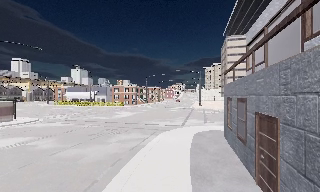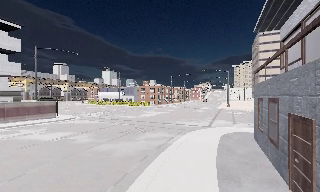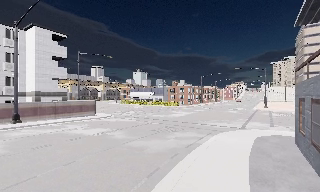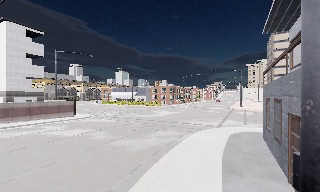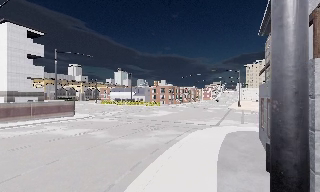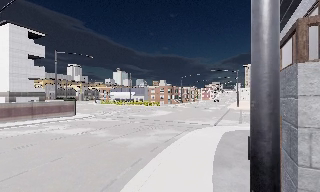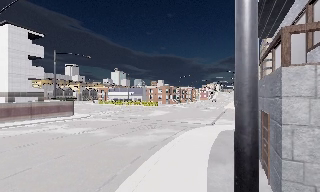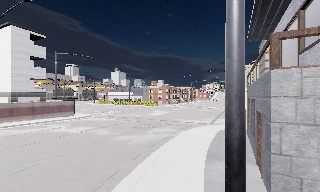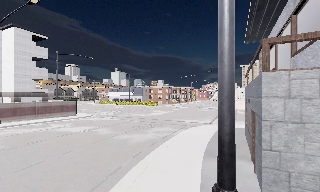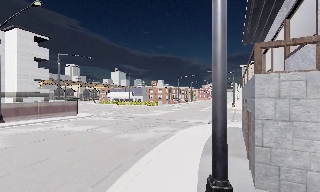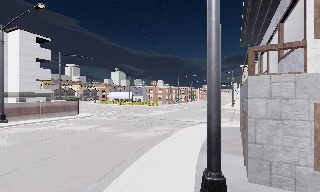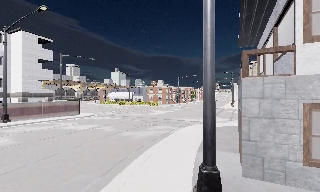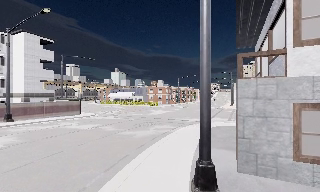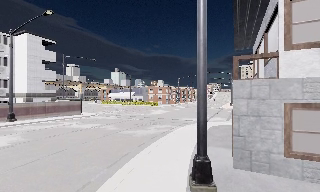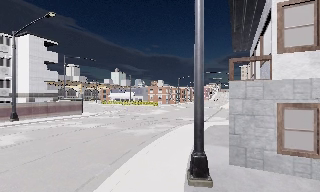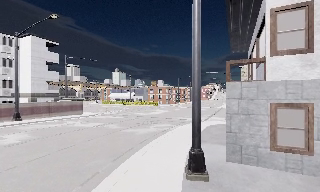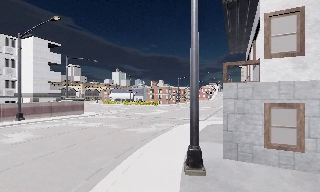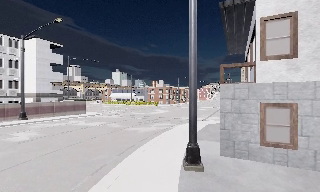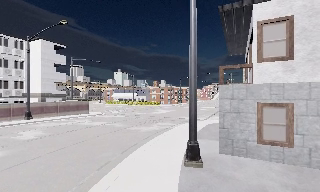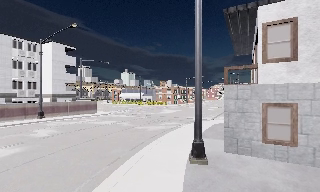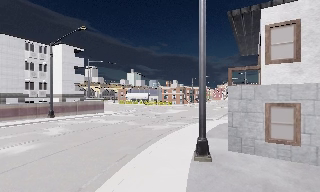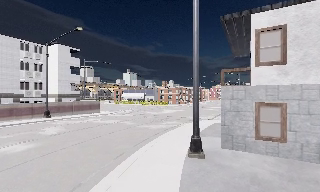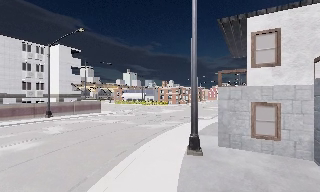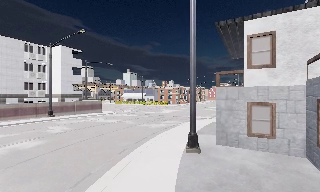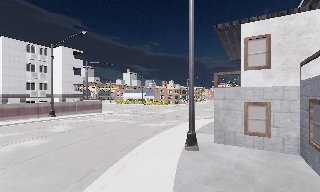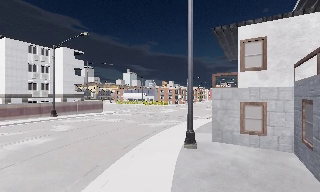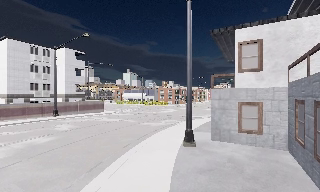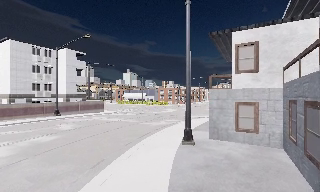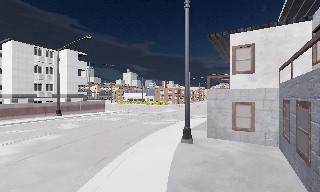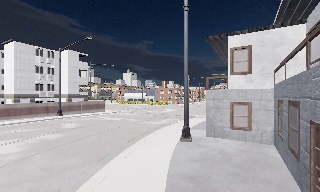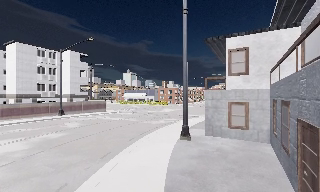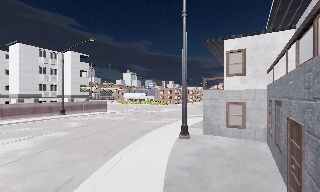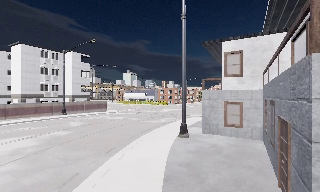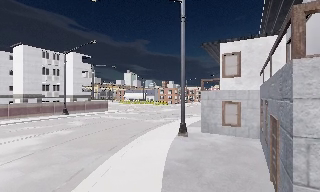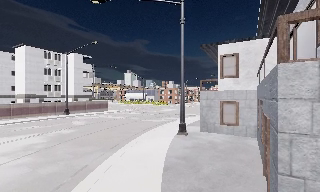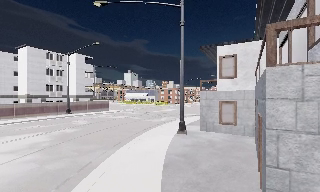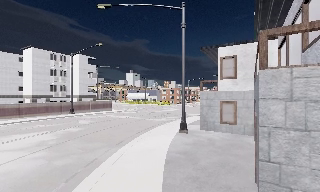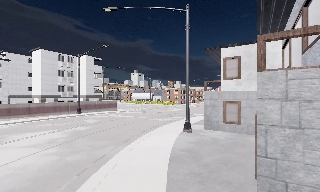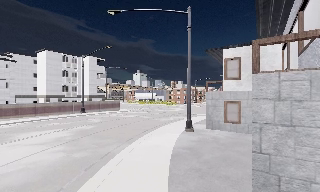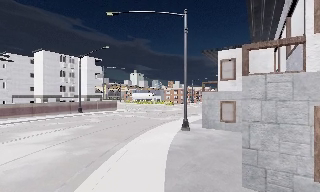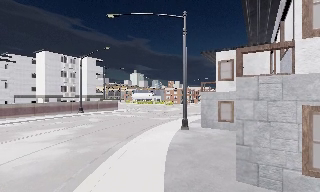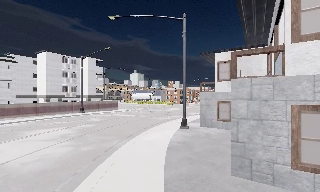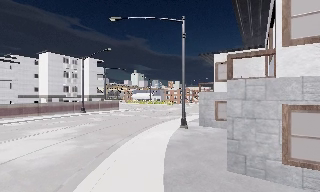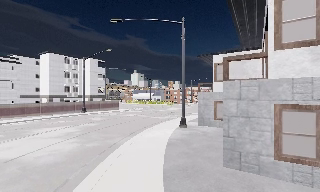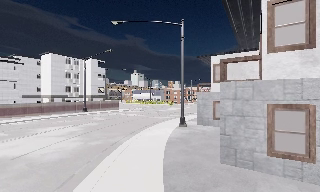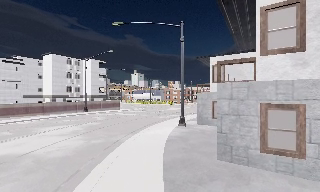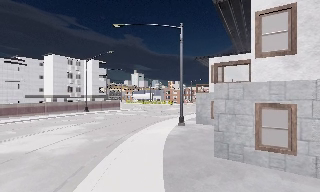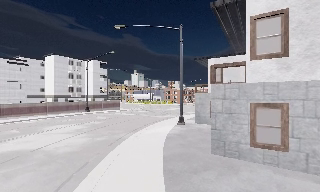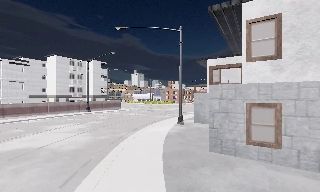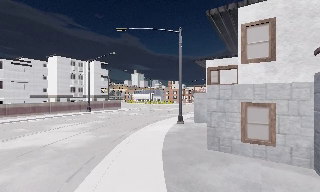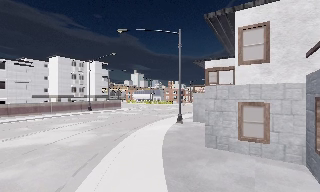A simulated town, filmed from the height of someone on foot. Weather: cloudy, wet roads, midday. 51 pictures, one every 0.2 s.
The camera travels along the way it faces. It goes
backward.
0.0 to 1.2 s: The scene slides to the right, as the camera pans about 10 degrees to its left. It travels backward, about 2 m, so what stands in front gets smaller.
1.2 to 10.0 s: The camera travels backward, about 15 m, so what stands in front gets smaller.
The film runs backward here.
